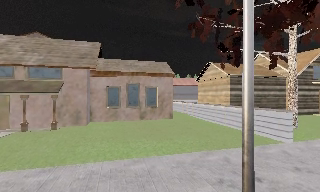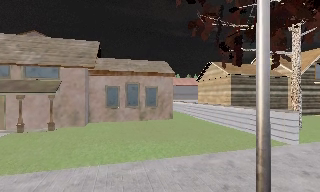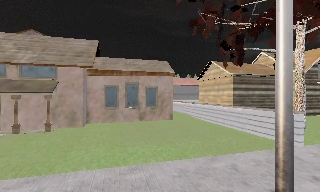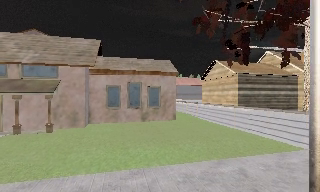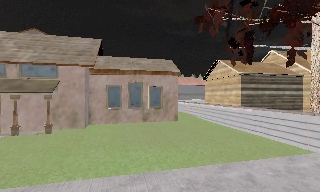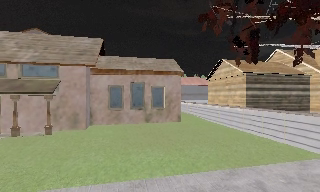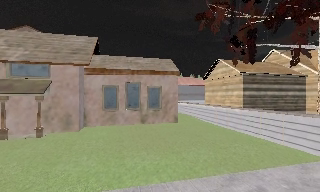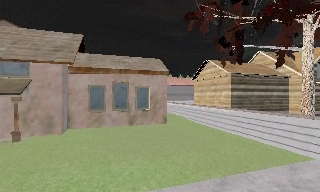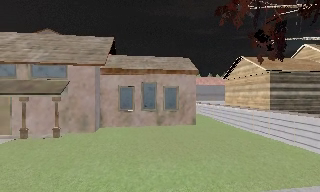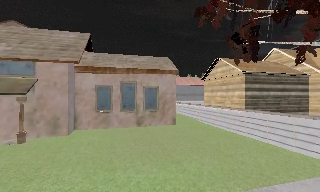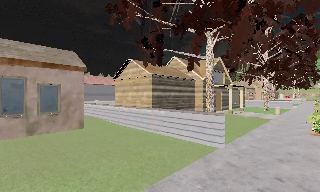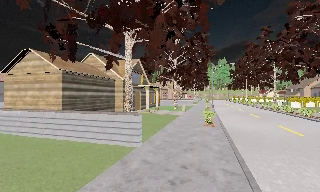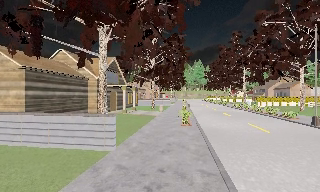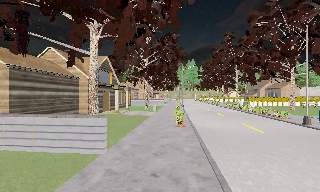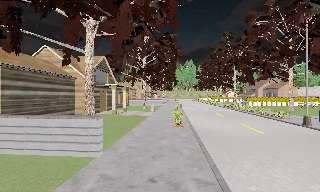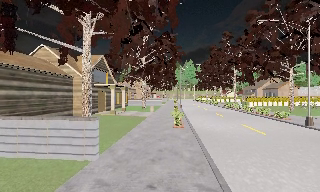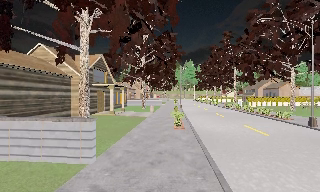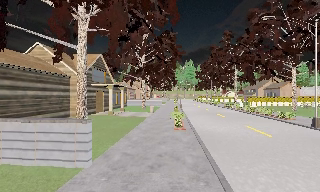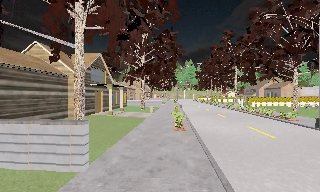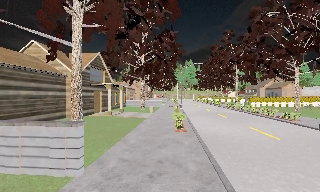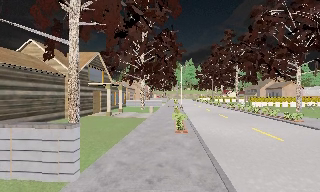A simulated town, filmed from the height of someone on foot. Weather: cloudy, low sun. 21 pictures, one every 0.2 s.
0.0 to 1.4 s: The camera travels forward, about 2 m, so what stands in front looms larger.
1.4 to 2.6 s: The camera swings to its right by about 65 degrees, and the scene slides to the left. It travels forward, about 1.5 m.
2.6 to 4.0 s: The camera travels forward, about 2 m, so what stands in front looms larger.
The film runs forward here.
